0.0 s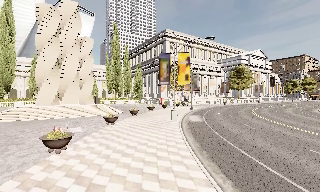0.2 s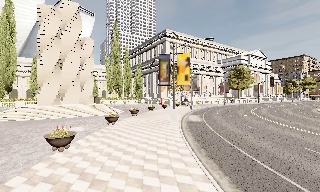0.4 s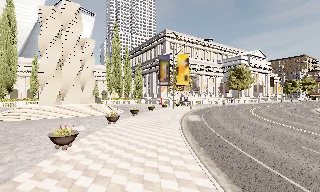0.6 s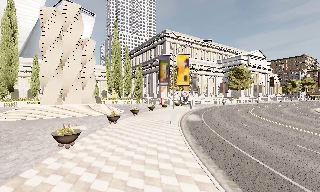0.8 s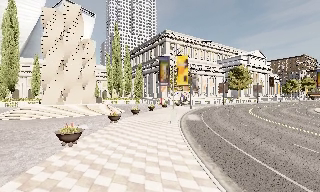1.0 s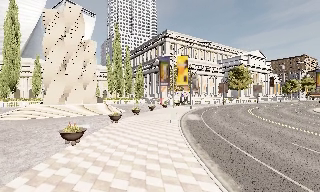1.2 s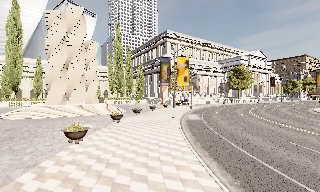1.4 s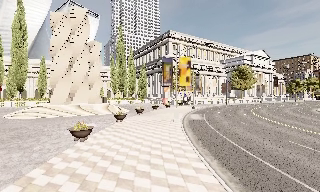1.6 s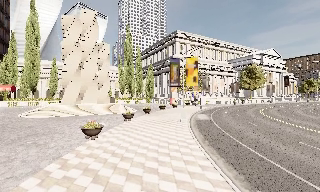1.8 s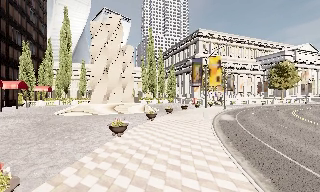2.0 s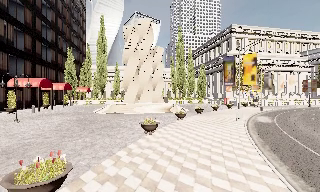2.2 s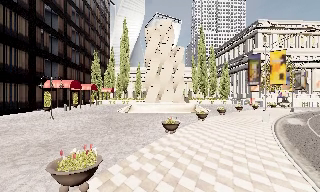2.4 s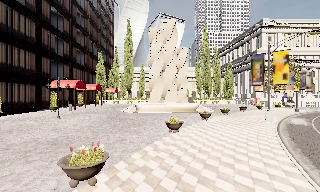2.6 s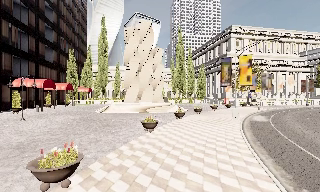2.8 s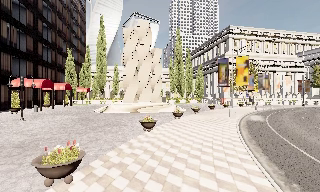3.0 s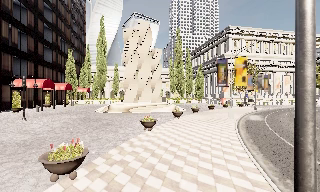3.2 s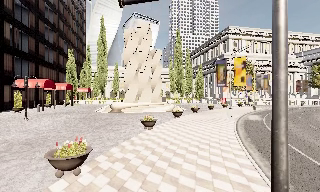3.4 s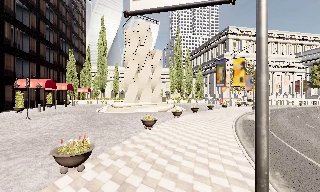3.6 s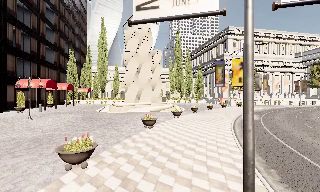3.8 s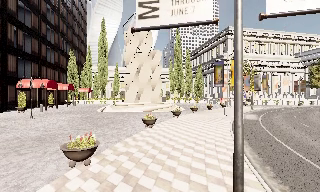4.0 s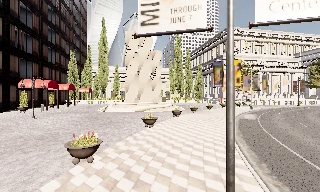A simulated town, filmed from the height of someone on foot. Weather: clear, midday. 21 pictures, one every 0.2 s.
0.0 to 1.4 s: The camera travels backward, about 1.5 m, so what stands in front gets smaller.
1.4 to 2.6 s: The camera swings to its left by about 20 degrees, and the scene slides to the right. It travels backward, about 1.5 m, so what stands in front gets smaller.
2.6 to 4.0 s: The camera travels backward, about 1.5 m, so what stands in front gets smaller.
The film runs backward here.
